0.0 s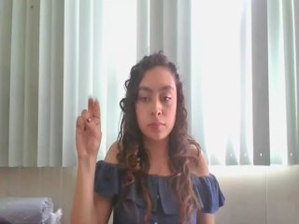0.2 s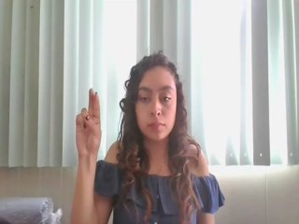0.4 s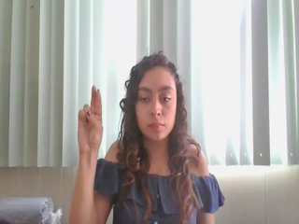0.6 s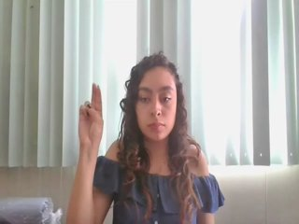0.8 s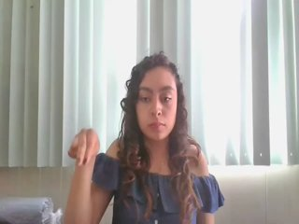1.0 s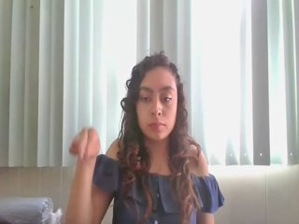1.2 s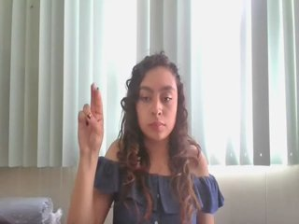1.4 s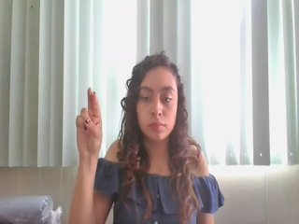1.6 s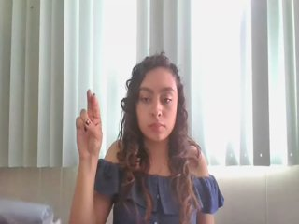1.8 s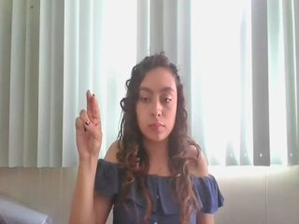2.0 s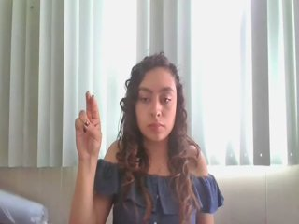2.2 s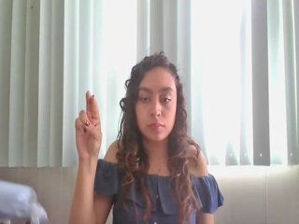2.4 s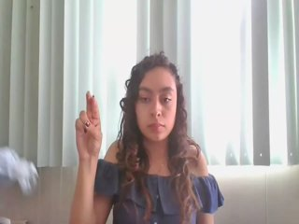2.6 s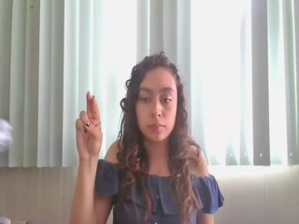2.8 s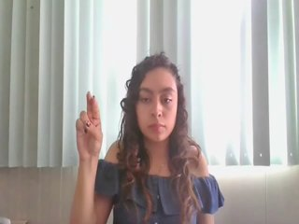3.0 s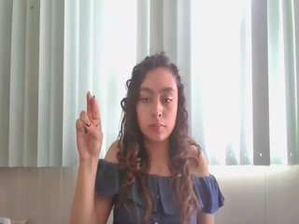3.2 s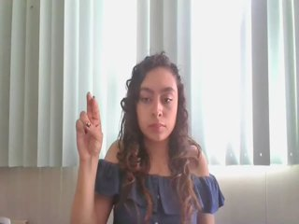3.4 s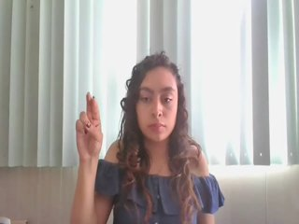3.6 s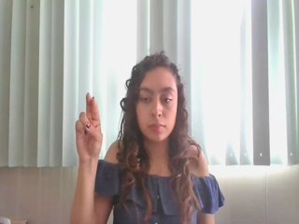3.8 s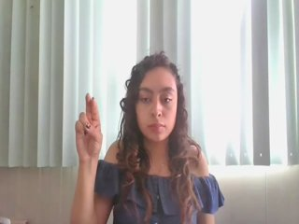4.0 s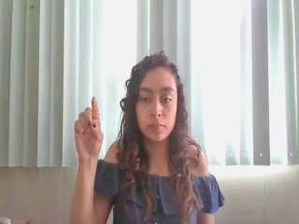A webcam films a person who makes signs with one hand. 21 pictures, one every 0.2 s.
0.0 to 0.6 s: Non-gesture.
0.7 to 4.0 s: Click with two fingers.
